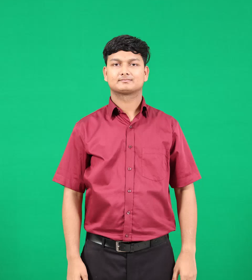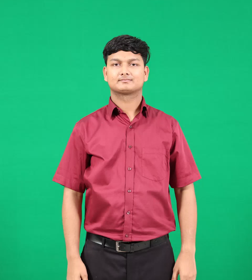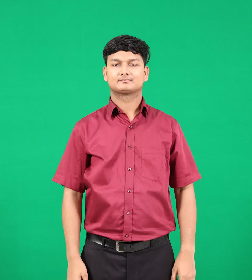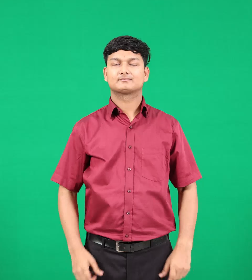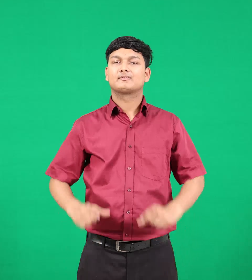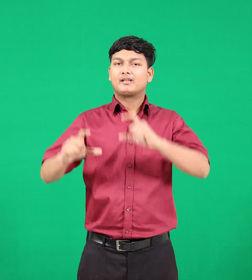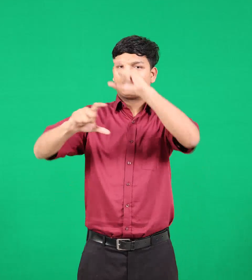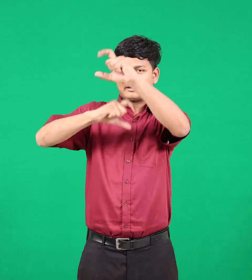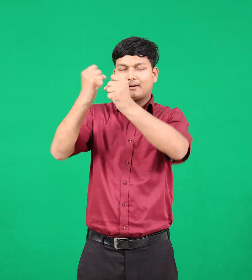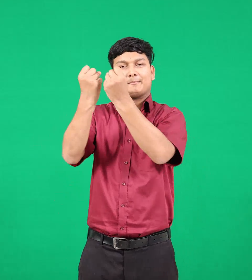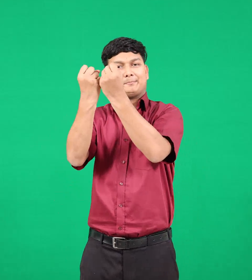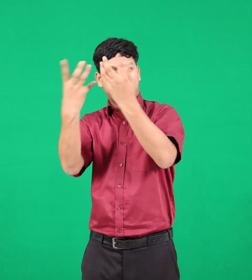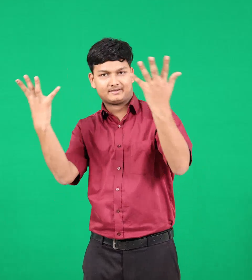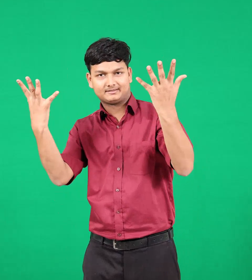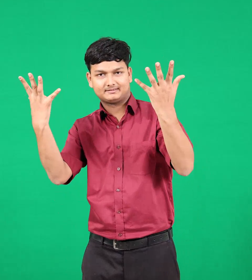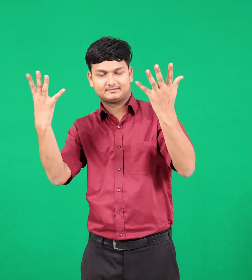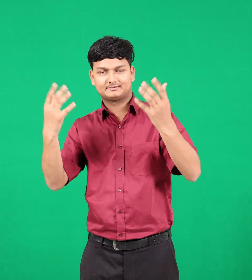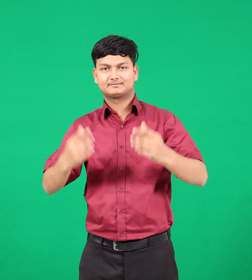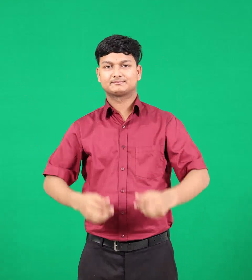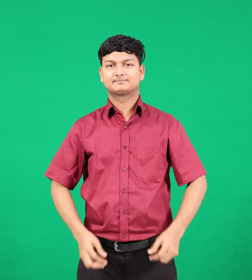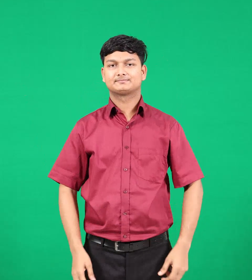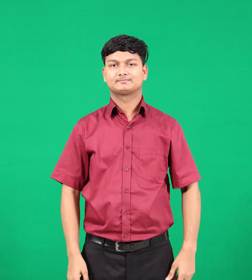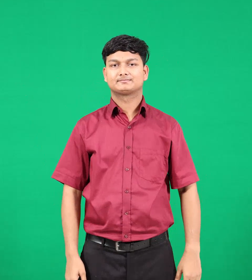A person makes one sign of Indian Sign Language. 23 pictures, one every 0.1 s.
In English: companies
